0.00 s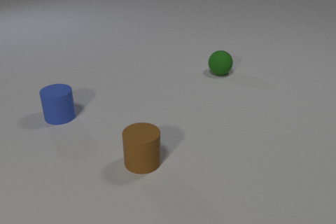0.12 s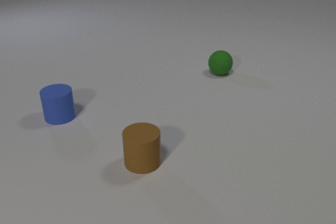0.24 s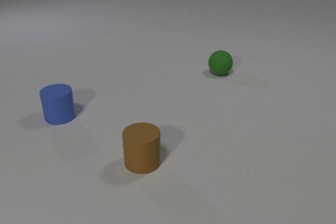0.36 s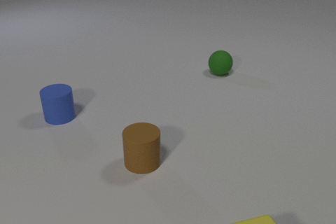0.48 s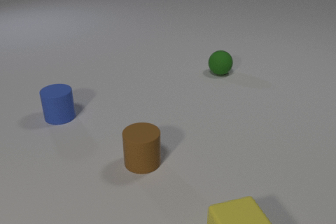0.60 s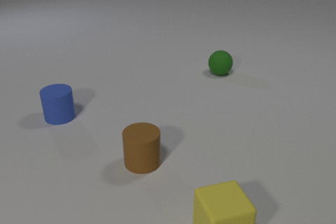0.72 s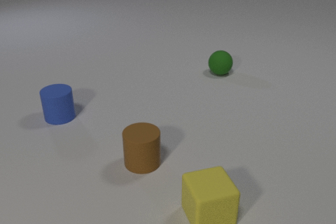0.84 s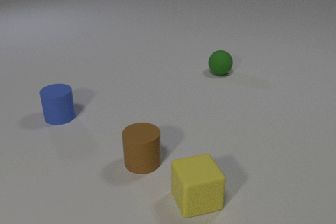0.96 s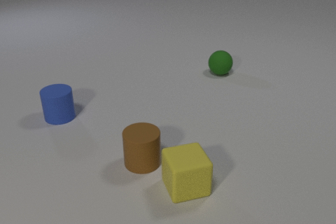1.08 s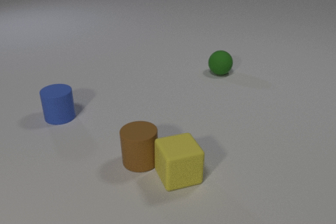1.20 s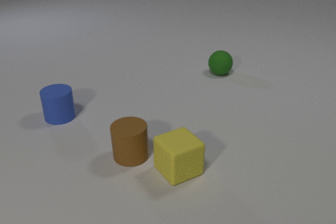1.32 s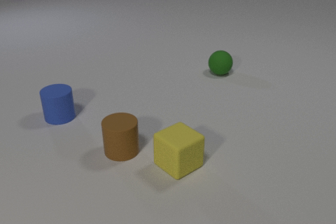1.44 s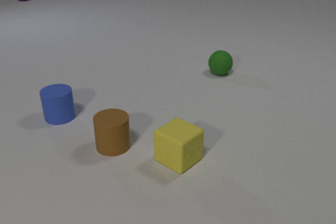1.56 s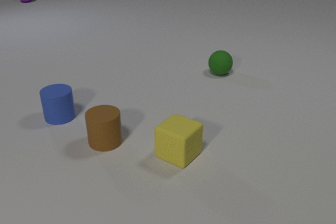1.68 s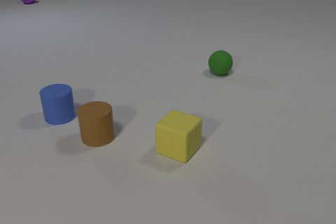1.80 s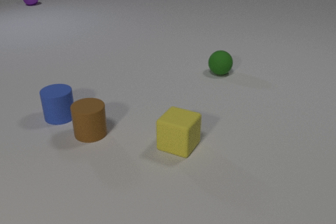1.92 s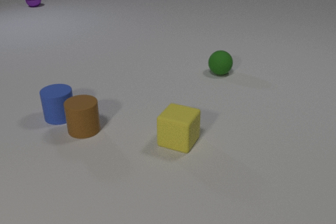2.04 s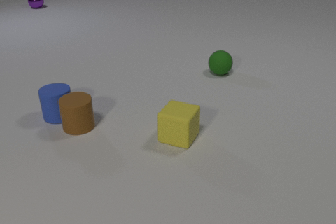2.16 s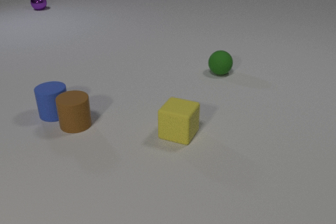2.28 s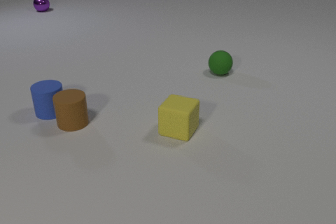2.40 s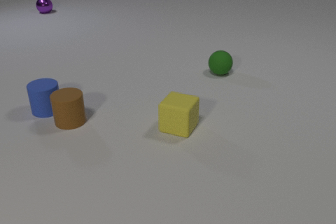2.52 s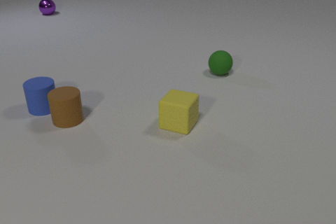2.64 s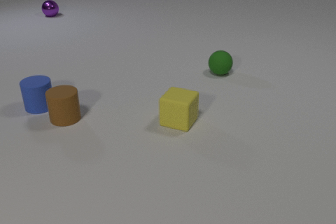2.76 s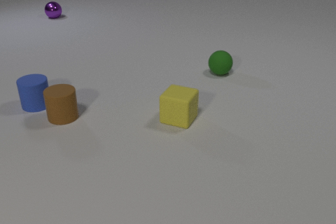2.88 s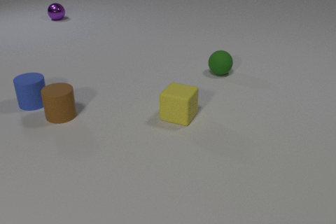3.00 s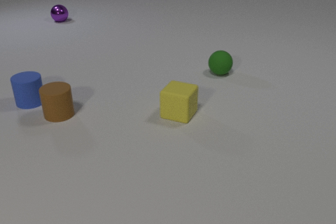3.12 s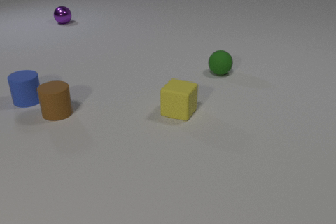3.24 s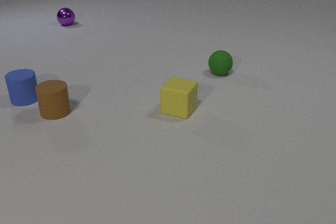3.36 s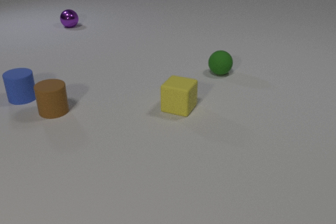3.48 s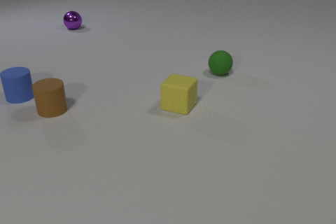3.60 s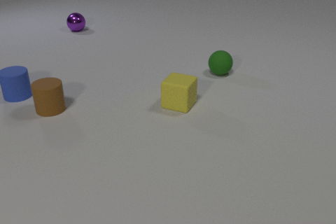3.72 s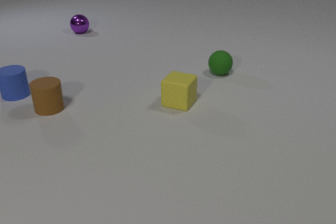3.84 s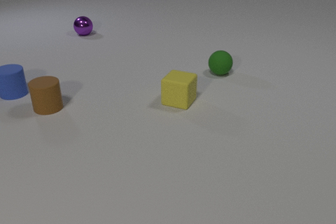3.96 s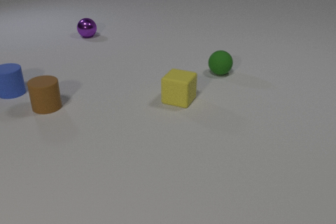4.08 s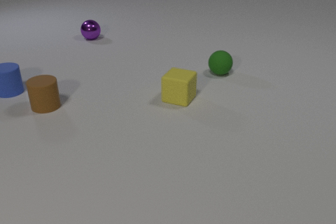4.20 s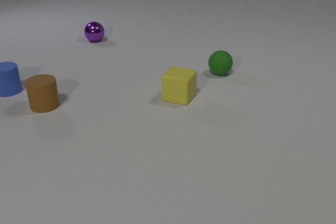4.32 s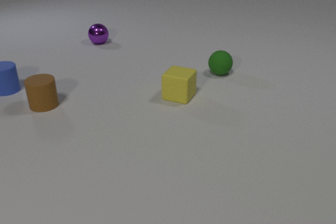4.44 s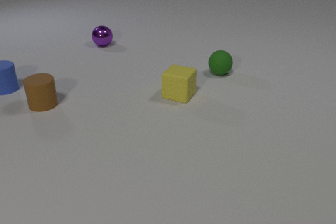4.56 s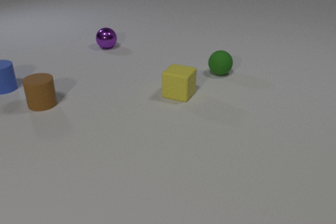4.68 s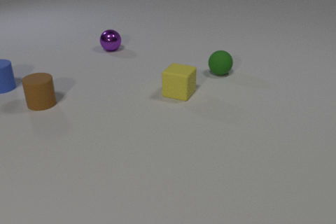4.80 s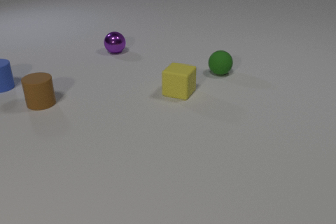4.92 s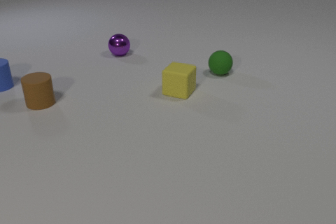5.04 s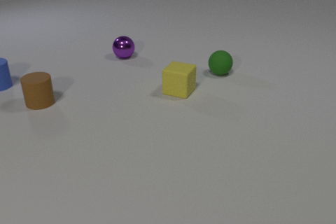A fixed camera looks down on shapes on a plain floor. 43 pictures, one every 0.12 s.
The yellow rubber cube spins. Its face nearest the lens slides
to the right.
The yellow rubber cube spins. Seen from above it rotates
counterclockwise.
0.00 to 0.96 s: The yellow rubber cube comes in at the bottom edge, slides away from the camera and to the left.
0.96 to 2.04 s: The yellow rubber cube slides away from the camera, spins so that its near face slides to the right, counterclockwise seen from above. The brown rubber cylinder slides away from the camera and to the left. The purple metal sphere comes in at the top edge, rolls toward the camera. The yellow rubber cube and the brown rubber cylinder collide. The brown rubber cylinder and the blue rubber cylinder collide.
2.04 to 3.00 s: The yellow rubber cube slides away from the camera. The brown rubber cylinder slides away from the camera and to the left. The purple metal sphere rolls toward the camera. The blue rubber cylinder slides away from the camera and to the left.
3.00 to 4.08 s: The yellow rubber cube slides away from the camera. The brown rubber cylinder slides away from the camera and to the left. The purple metal sphere rolls toward the camera and to the right. The blue rubber cylinder slides away from the camera and to the left.
4.08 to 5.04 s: The yellow rubber cube slides away from the camera. The brown rubber cylinder slides away from the camera. The purple metal sphere rolls toward the camera and to the right. The blue rubber cylinder slides away from the camera and to the left.
What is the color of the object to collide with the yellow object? brown.
Are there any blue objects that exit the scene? no.
What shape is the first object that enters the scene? cube.
